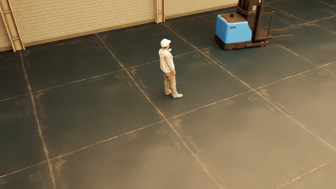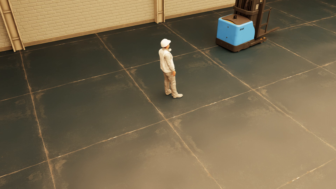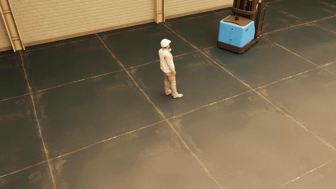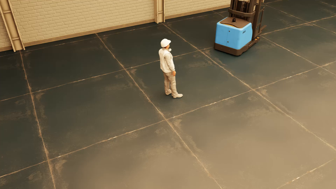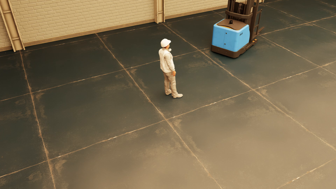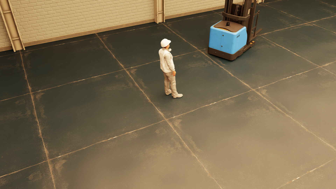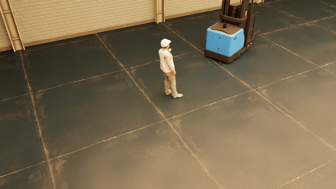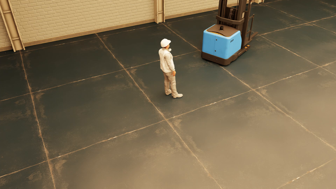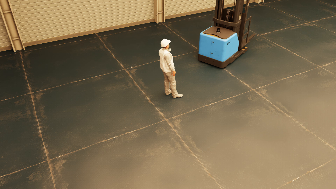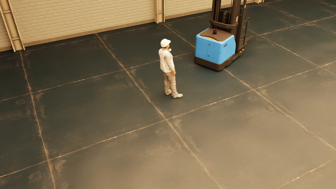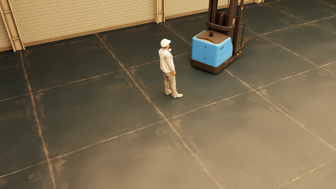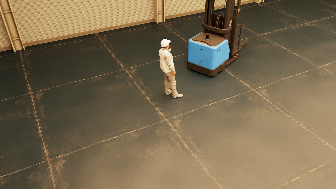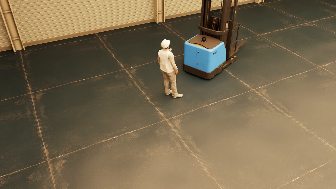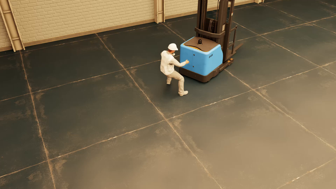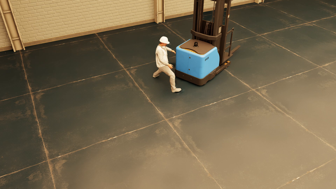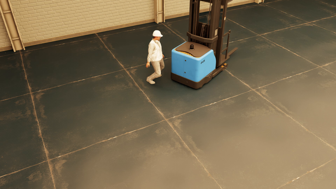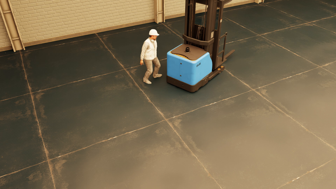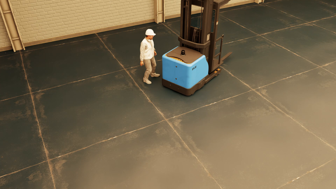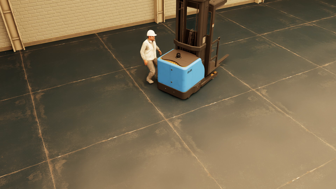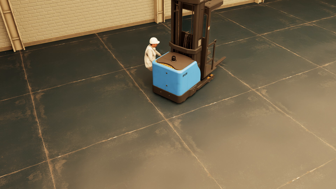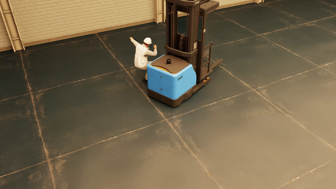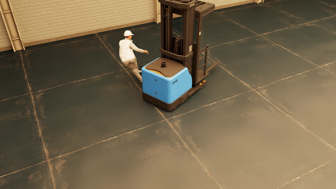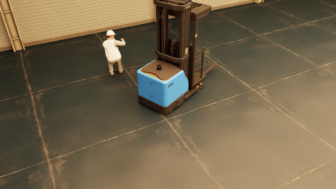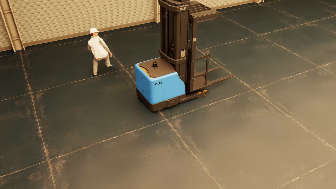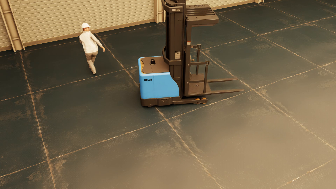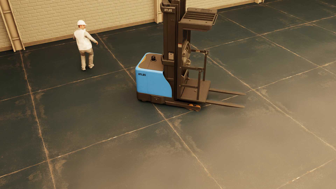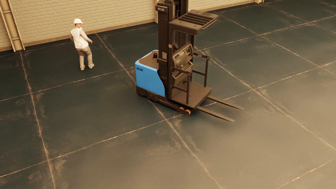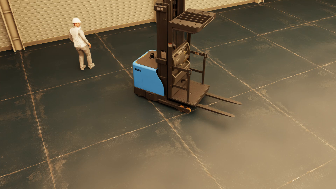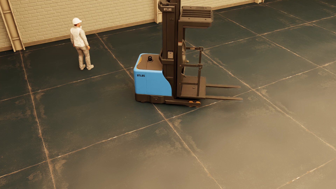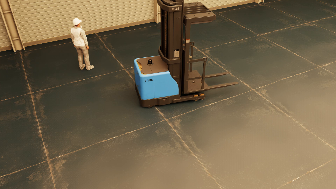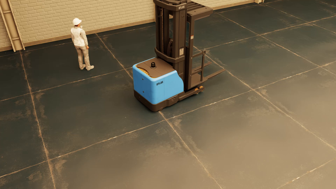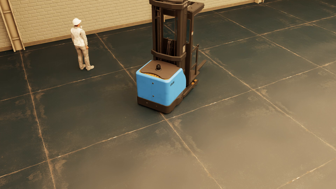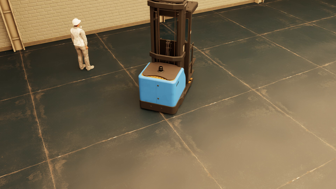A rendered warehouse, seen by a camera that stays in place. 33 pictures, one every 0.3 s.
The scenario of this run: Near miss between a forklift and a person.
